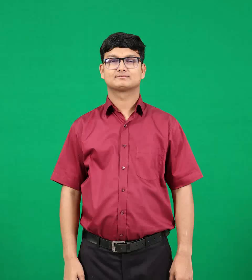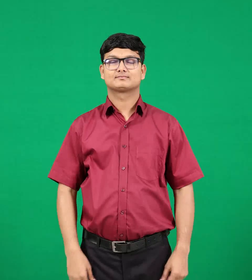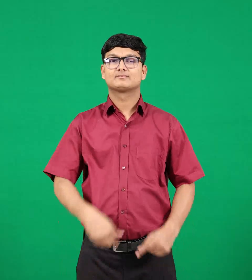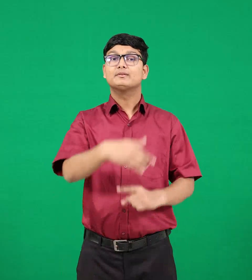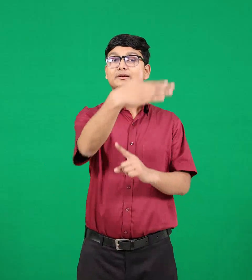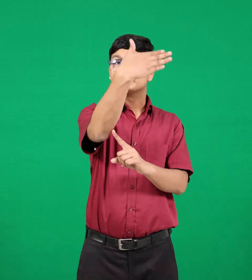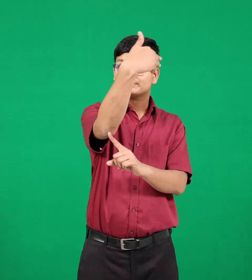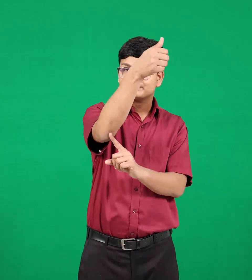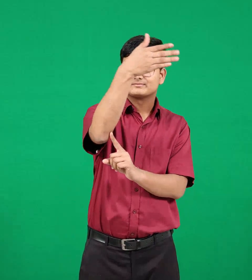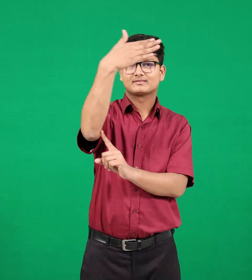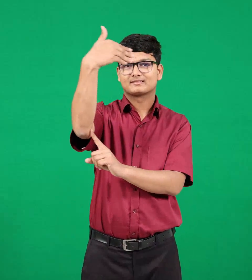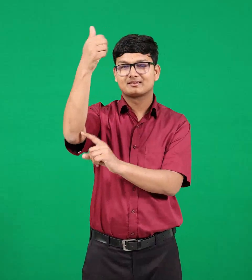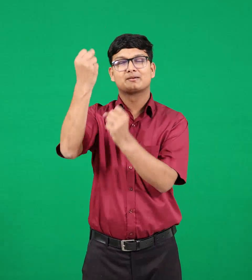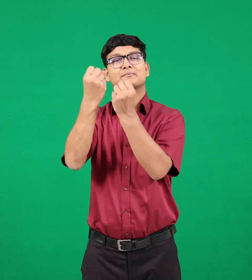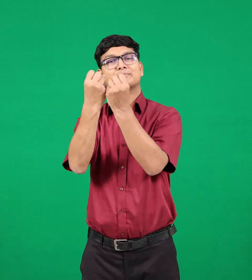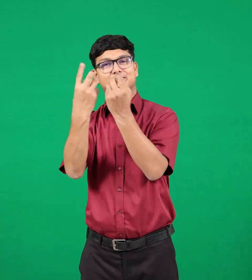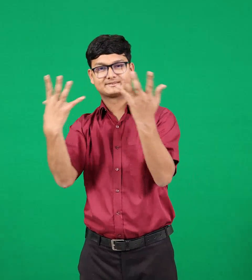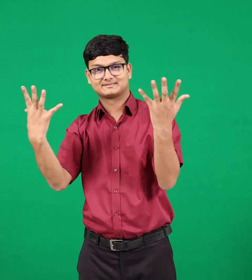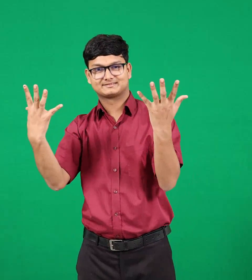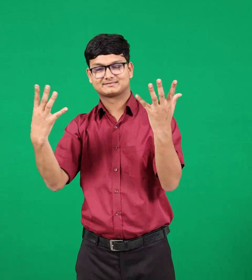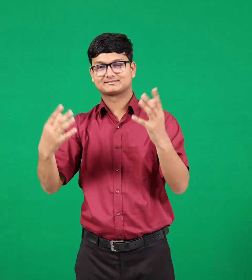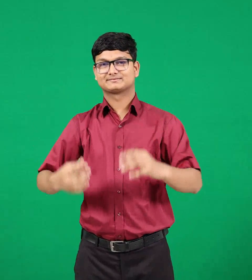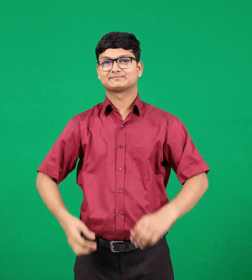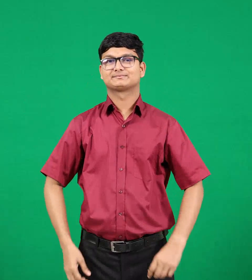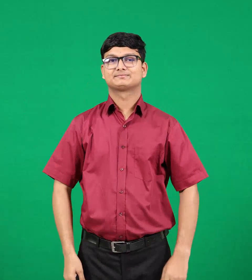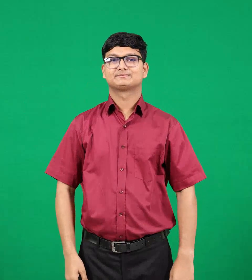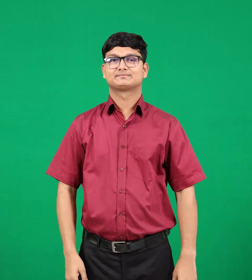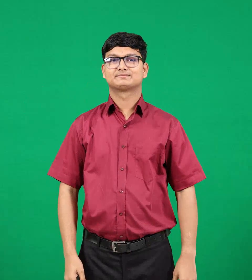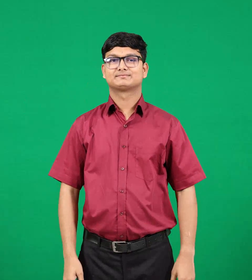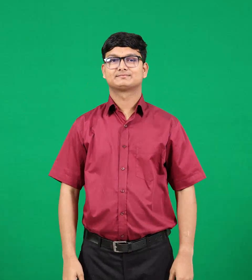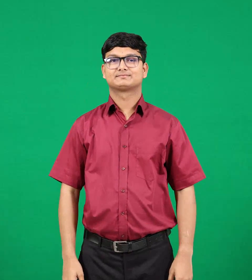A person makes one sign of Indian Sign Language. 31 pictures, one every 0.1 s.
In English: flags
